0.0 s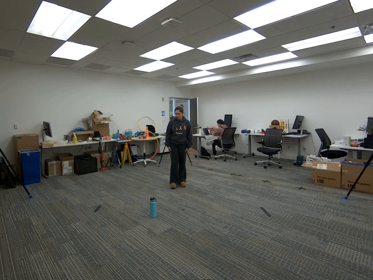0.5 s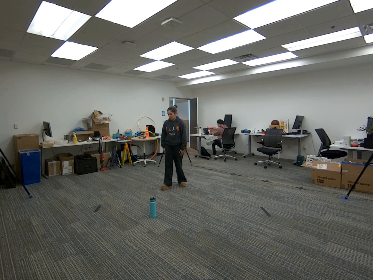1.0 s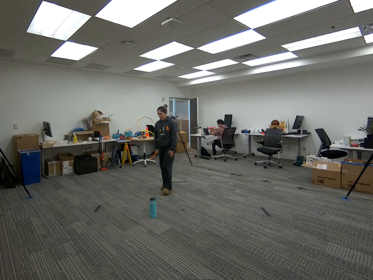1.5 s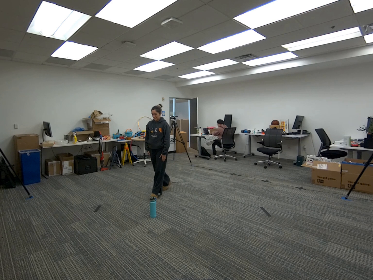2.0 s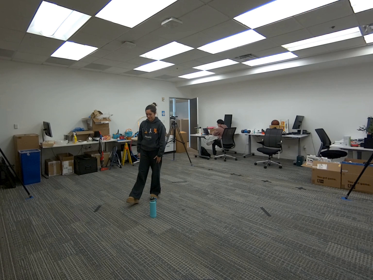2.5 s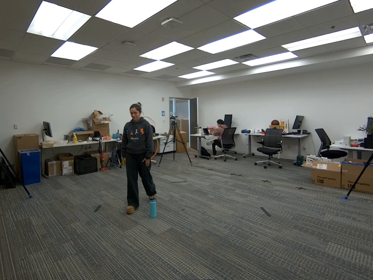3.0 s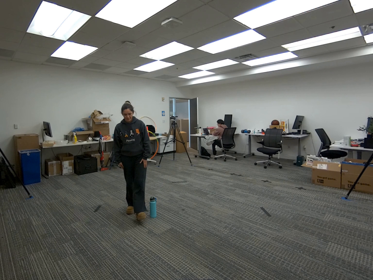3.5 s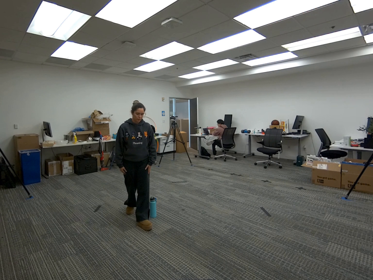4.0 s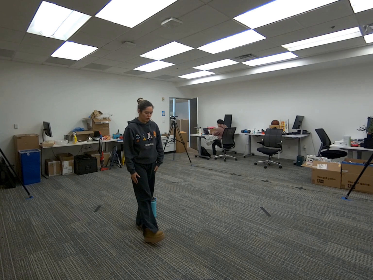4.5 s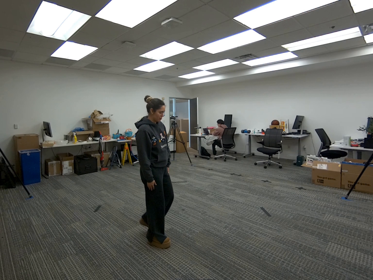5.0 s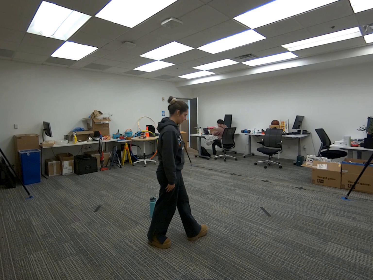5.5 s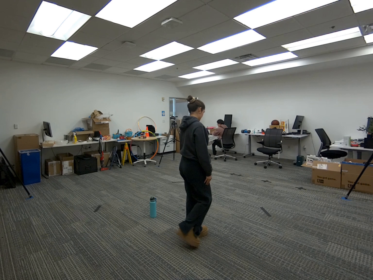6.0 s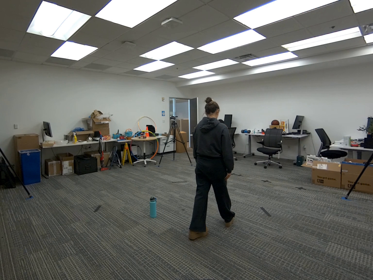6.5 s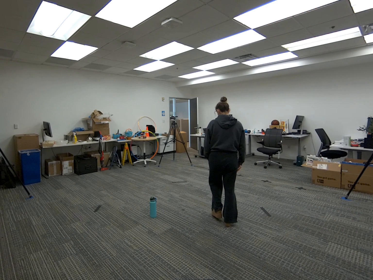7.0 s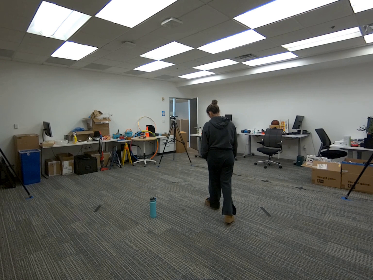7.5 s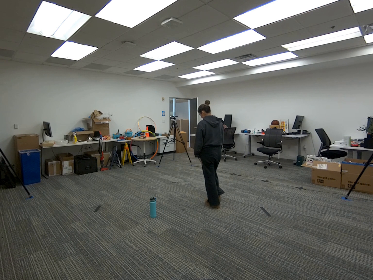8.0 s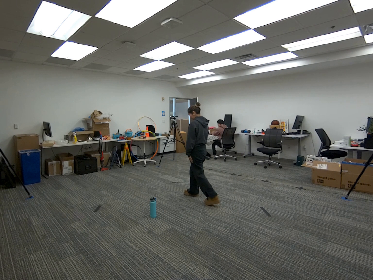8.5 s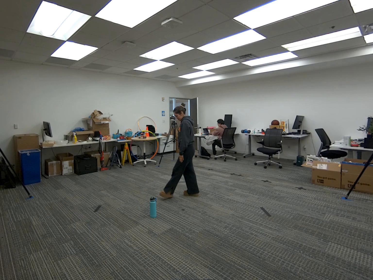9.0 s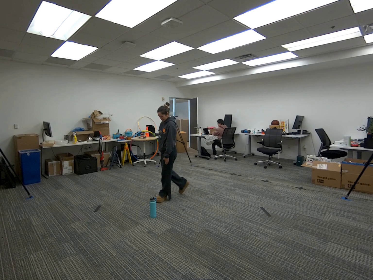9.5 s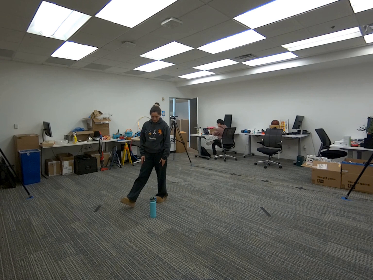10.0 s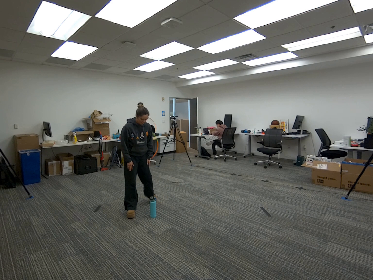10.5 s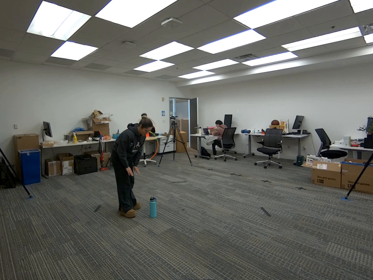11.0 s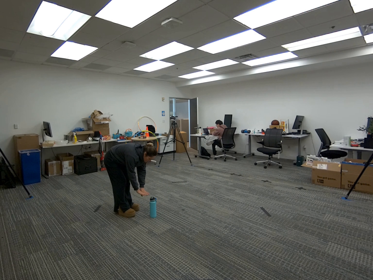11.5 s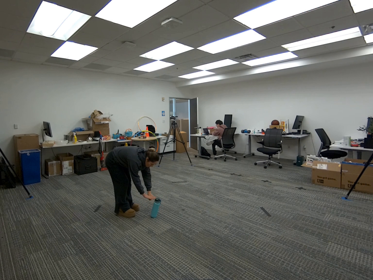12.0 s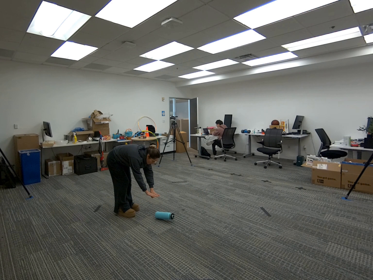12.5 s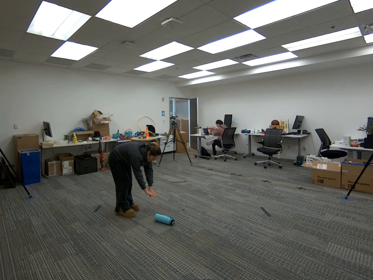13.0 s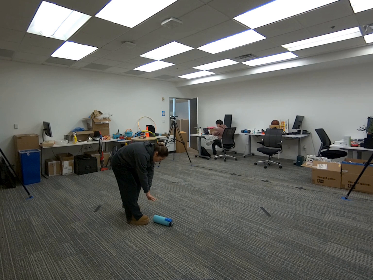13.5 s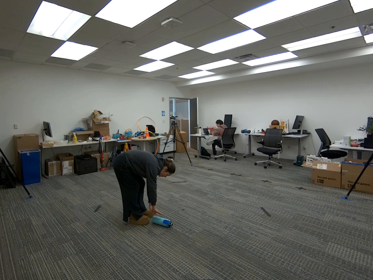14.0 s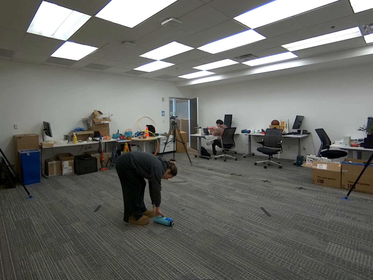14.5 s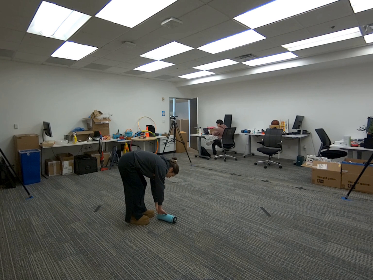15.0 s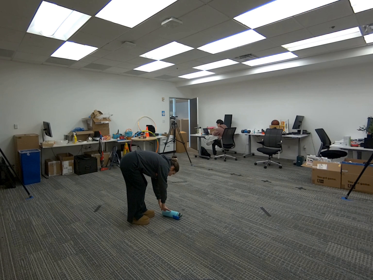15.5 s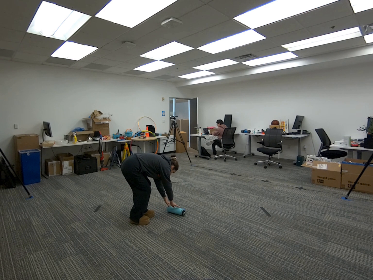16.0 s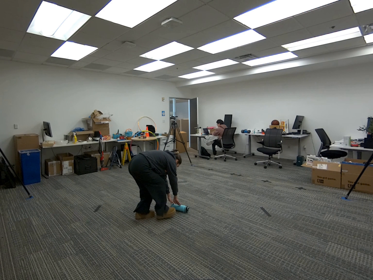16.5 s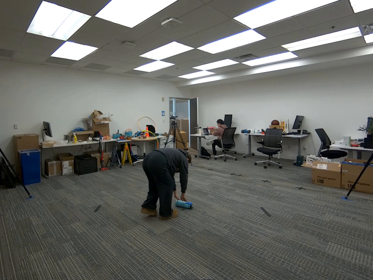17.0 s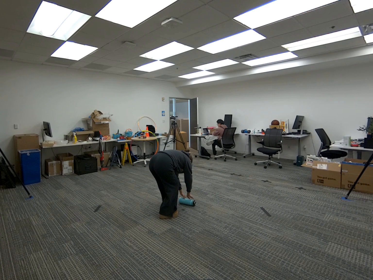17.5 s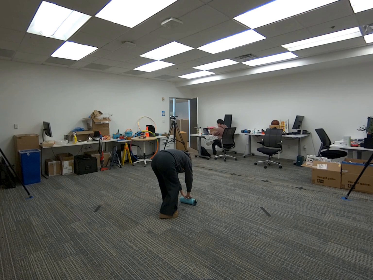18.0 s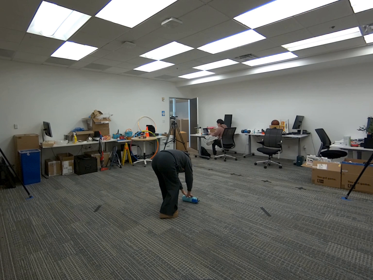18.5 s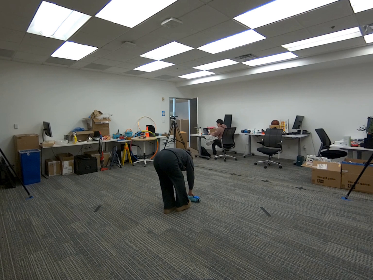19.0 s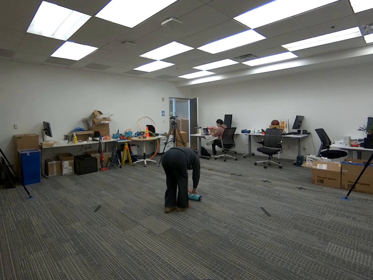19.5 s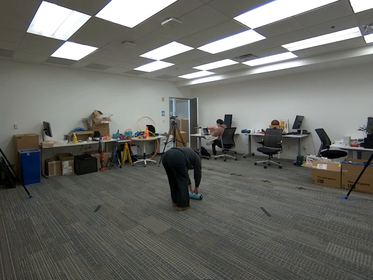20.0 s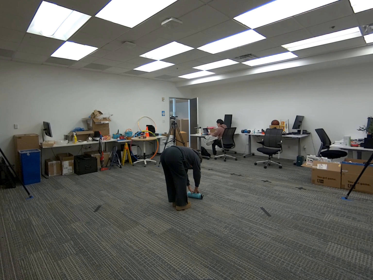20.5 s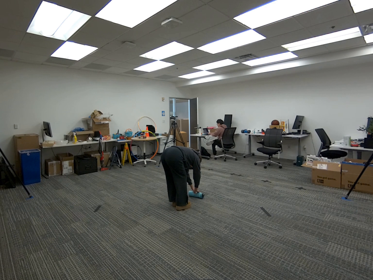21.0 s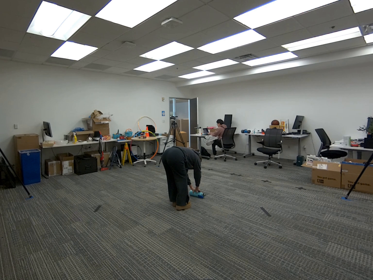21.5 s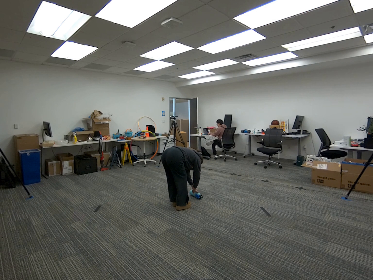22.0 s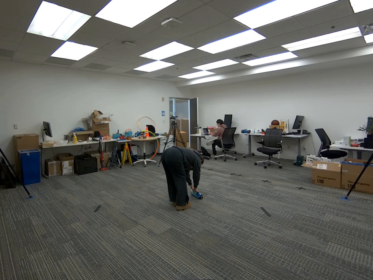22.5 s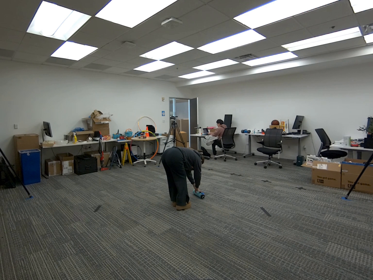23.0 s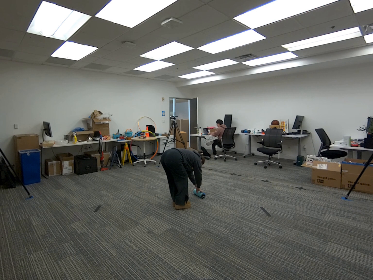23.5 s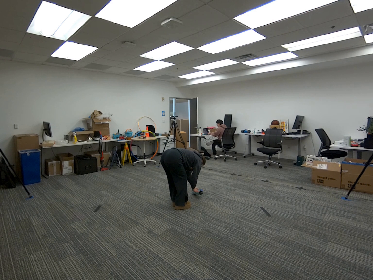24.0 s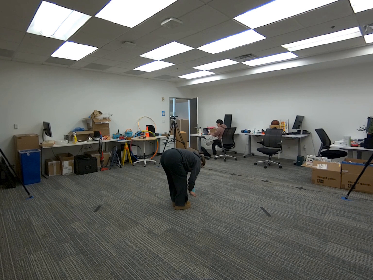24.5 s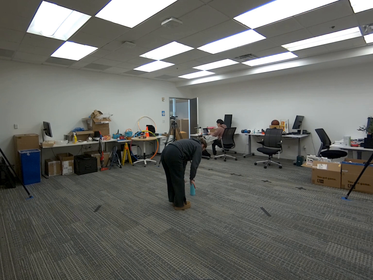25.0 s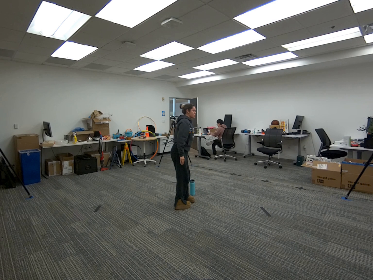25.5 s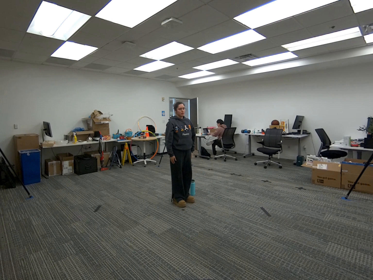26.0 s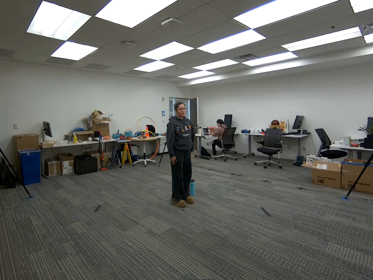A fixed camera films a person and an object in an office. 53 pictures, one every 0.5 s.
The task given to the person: Walk to the cyan water bottle on the ground, use both of your hands to place the bottle sideways and gently push the bottle to roll it across the ground.
